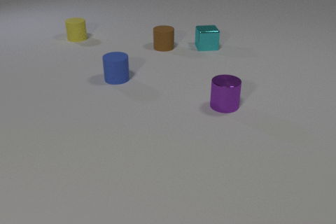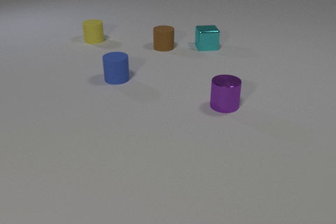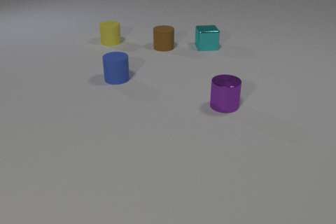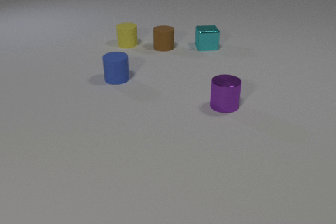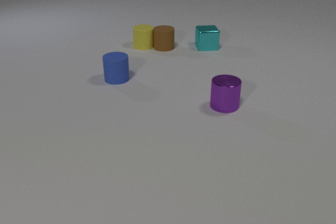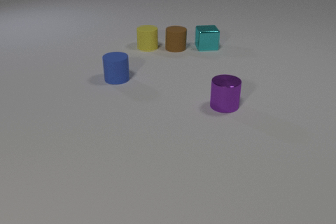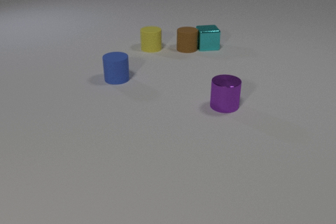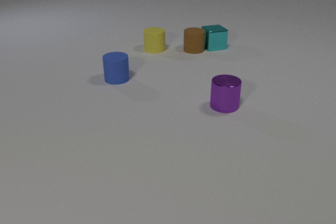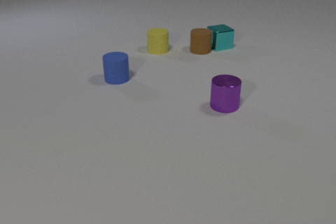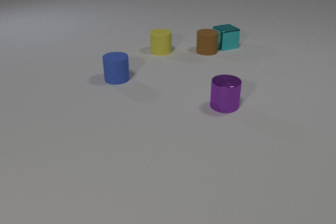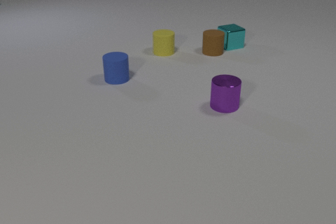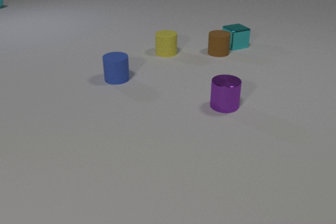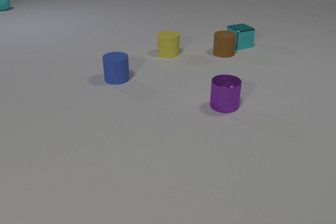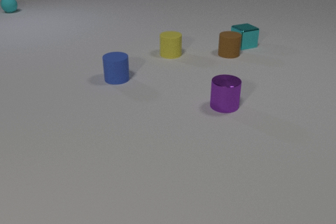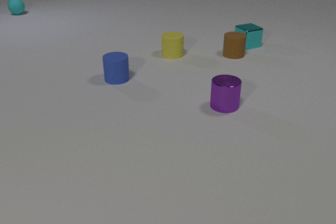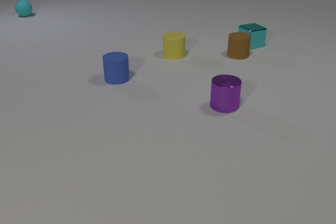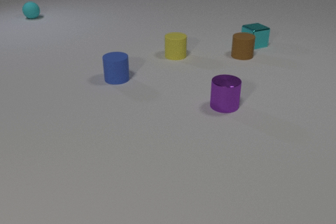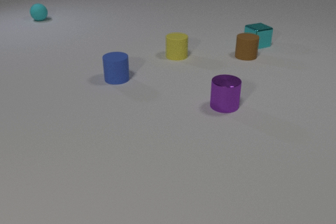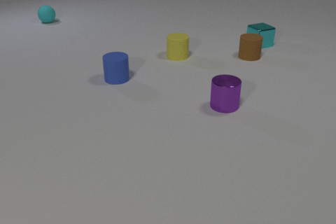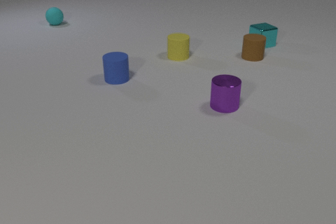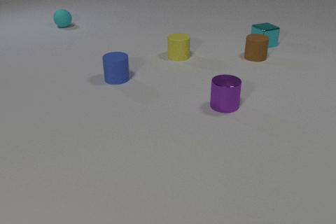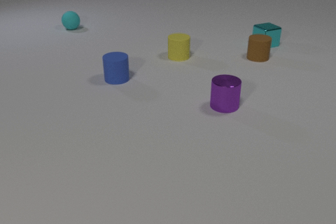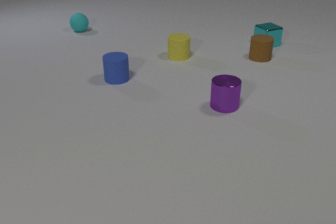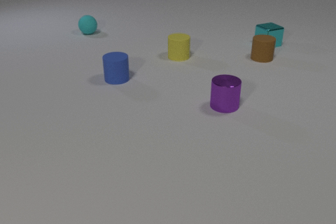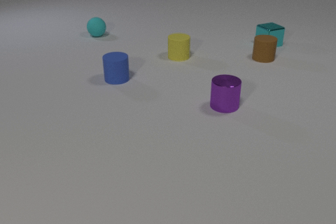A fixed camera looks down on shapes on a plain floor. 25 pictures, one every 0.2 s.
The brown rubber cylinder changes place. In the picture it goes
to the right.
The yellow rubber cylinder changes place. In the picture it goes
to the right.
0.0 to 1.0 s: The yellow rubber cylinder slides to the right and toward the camera. The brown rubber cylinder slides to the right. The yellow rubber cylinder and the brown rubber cylinder collide.
1.0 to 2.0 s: The yellow rubber cylinder slides to the right and toward the camera. The brown rubber cylinder slides to the right. The cyan metal cube slides to the right. The brown rubber cylinder and the cyan metal cube collide.
2.0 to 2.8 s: The yellow rubber cylinder slides to the right and toward the camera. The brown rubber cylinder slides to the right. The cyan rubber sphere comes in at the left edge, rolls toward the camera and to the right. The cyan metal cube slides to the right.
2.8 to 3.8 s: The yellow rubber cylinder slides to the right and toward the camera. The brown rubber cylinder slides to the right. The cyan rubber sphere rolls toward the camera and to the right. The cyan metal cube slides to the right.
3.8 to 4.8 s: The brown rubber cylinder slides to the right. The cyan rubber sphere rolls toward the camera and to the right. The cyan metal cube slides to the right.
What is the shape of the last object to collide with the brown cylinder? cube.
Are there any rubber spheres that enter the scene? yes.
How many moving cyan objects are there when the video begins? 0.
